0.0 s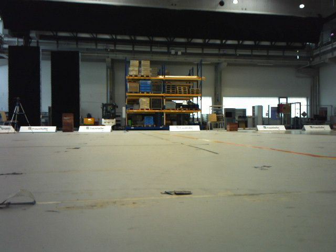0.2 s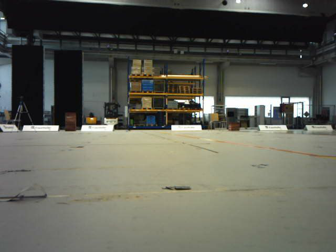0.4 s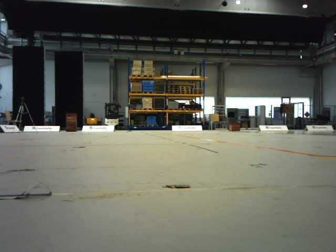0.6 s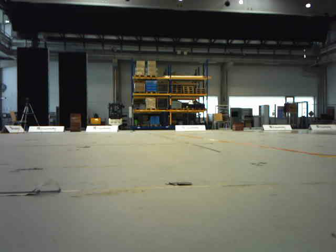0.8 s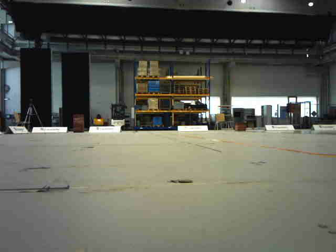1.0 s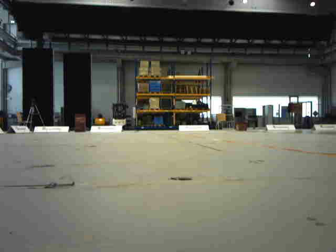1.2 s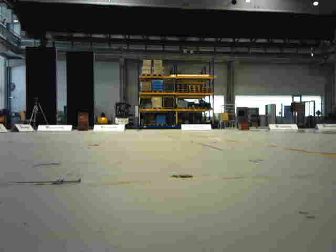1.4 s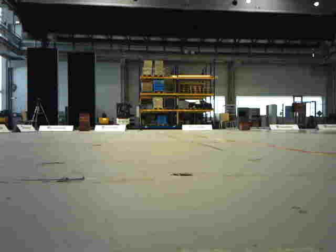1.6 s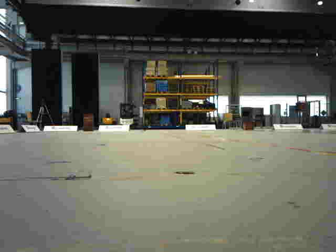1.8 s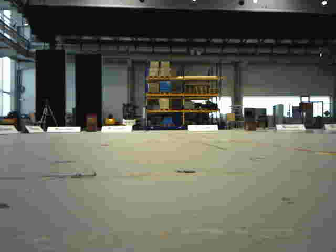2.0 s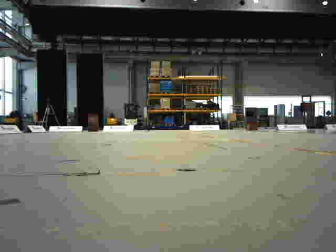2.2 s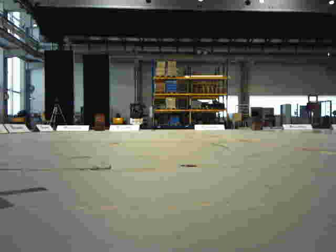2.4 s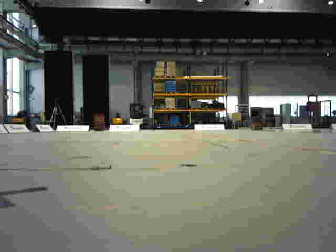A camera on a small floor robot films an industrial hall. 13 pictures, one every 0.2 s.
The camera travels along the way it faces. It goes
backward.
0.0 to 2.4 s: The camera travels backward, about 0.5 m, so what stands in front gets smaller.
The film runs backward here.
